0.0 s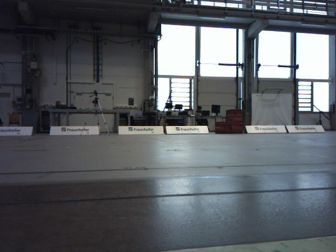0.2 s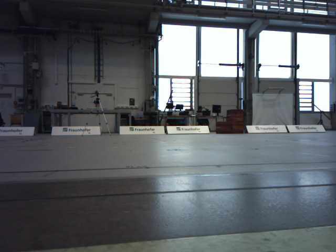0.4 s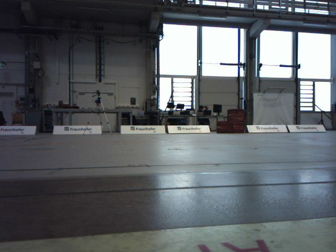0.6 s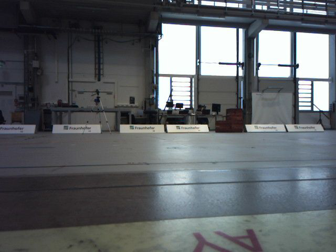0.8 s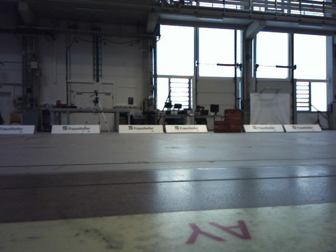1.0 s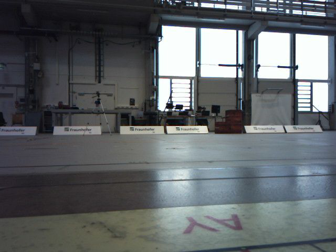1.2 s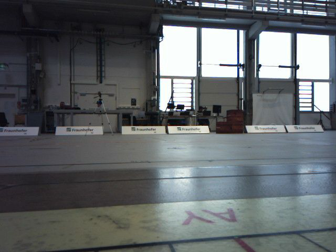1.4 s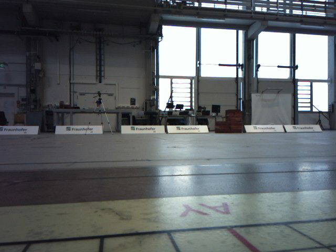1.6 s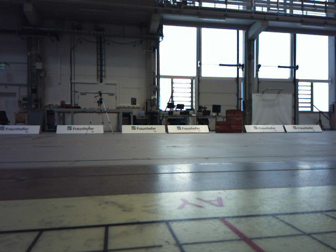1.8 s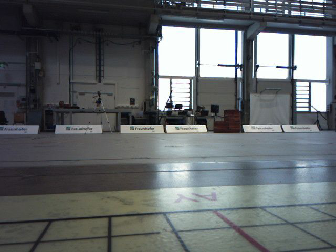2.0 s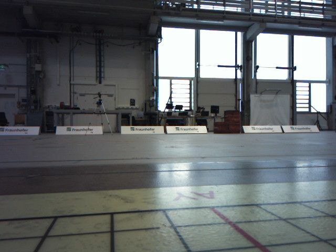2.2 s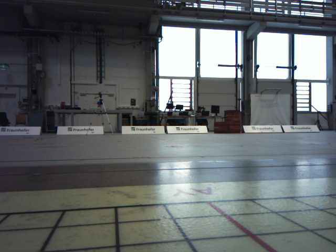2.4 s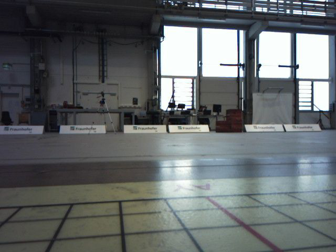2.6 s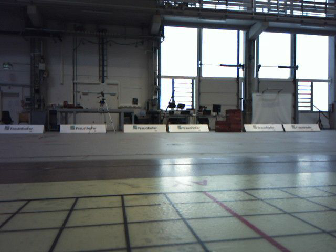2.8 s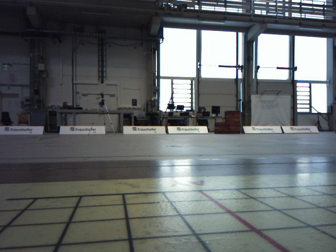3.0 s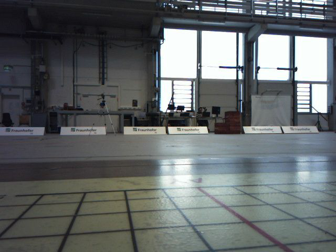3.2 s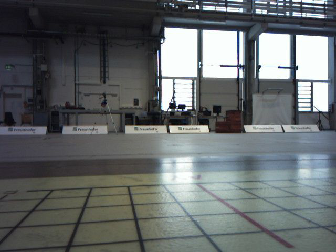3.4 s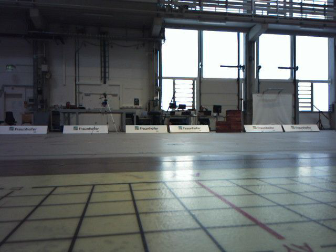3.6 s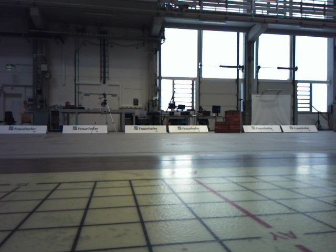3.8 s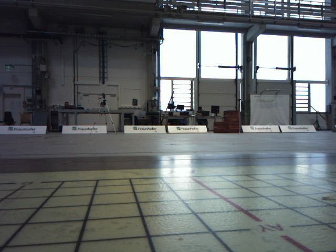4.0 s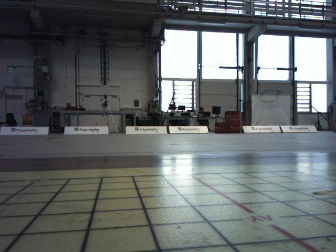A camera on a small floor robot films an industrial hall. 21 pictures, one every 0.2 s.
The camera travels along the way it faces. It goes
backward.
0.0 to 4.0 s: The camera travels backward, about 0.8 m, so what stands in front gets smaller.
The film runs backward here.
